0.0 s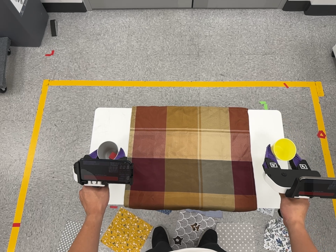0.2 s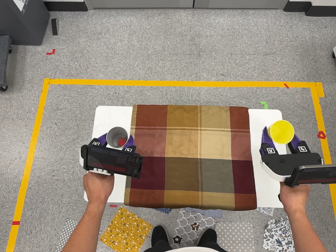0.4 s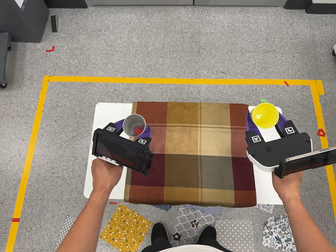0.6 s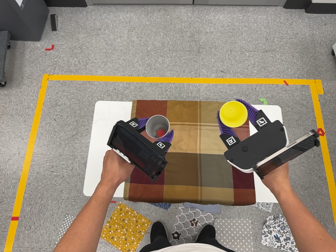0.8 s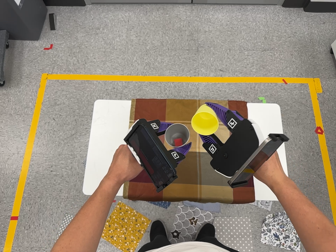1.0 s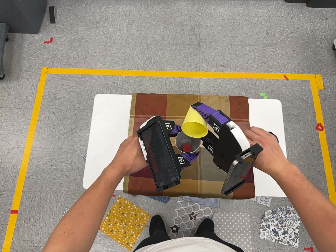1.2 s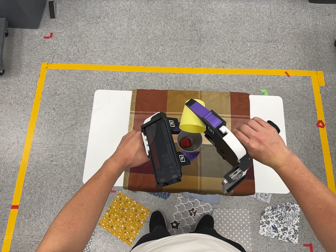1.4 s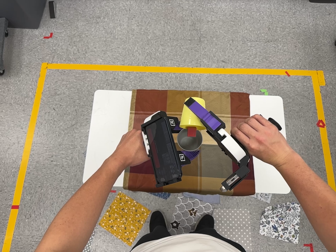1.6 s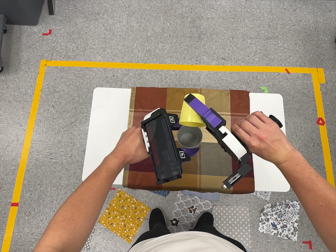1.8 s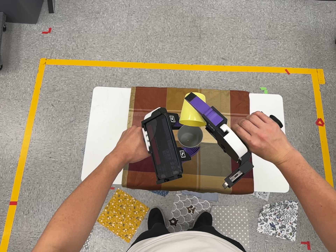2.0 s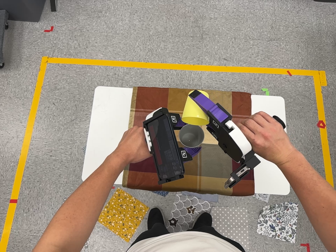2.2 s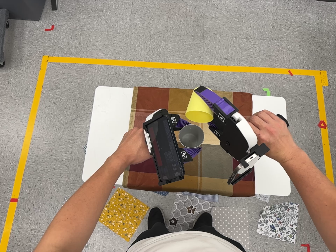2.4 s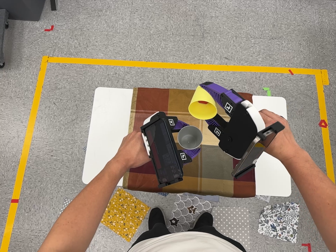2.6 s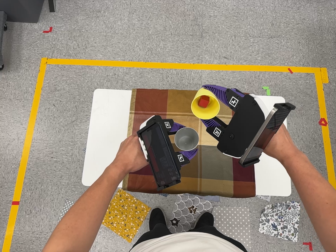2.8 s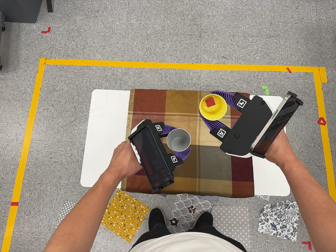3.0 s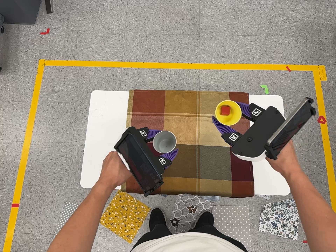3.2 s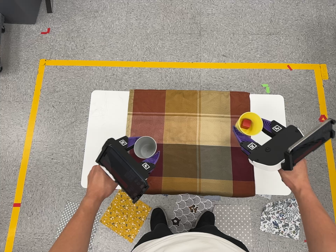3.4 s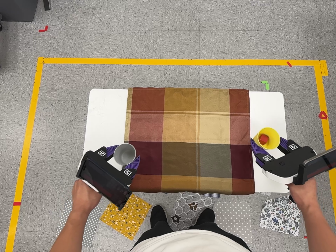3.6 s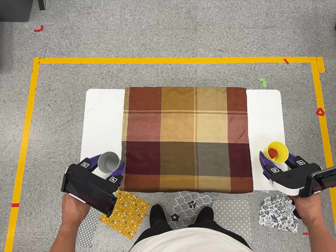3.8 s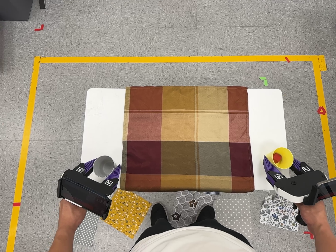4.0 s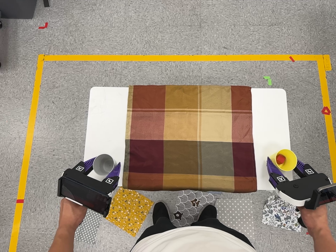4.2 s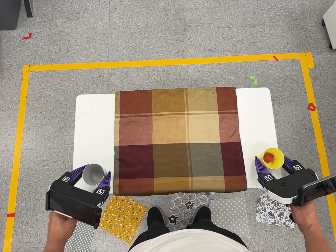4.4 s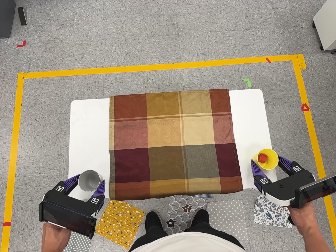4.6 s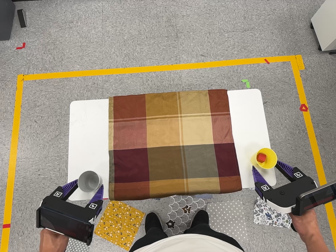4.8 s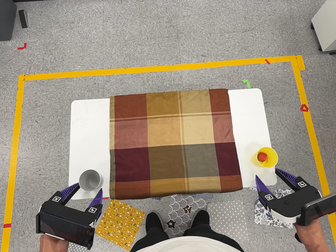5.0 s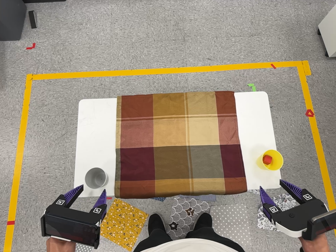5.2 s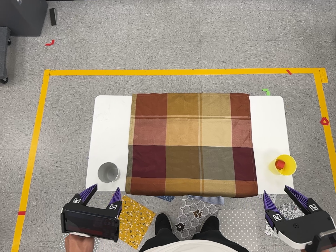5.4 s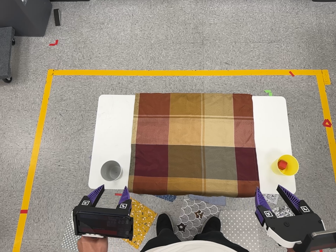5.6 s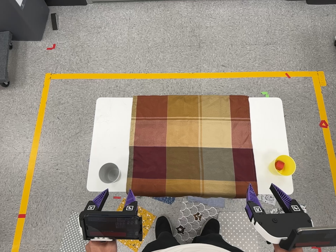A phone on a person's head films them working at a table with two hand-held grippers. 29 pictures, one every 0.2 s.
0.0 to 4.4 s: The camera travels to its right, about 5 cm, so close, fixed things drift to the left.
4.4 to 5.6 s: The camera travels toward the bottom of its view, about 7 cm.
The film runs backward here.
